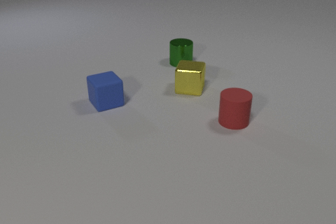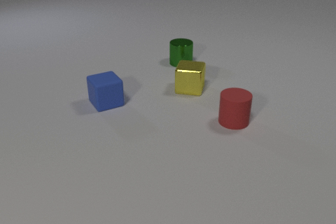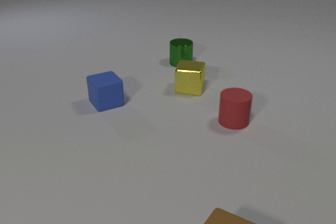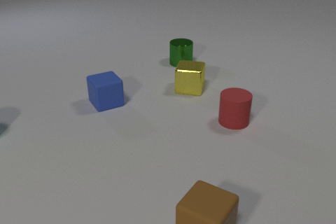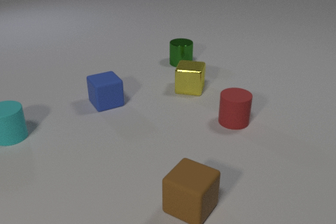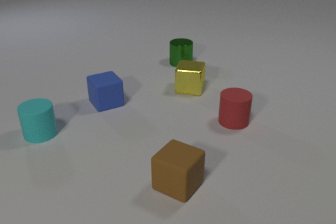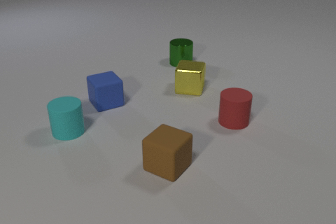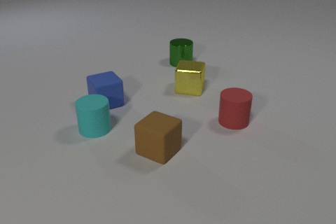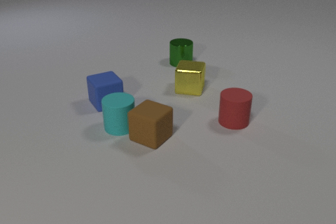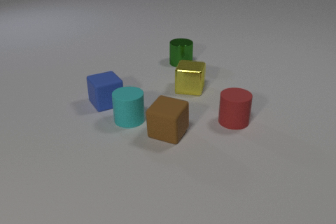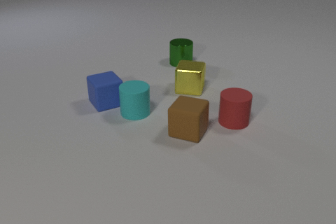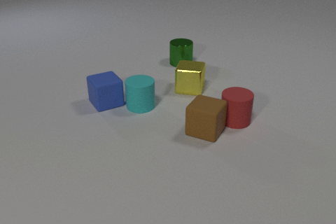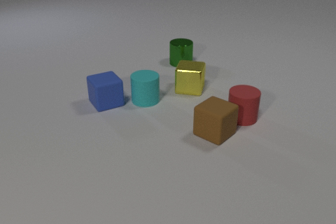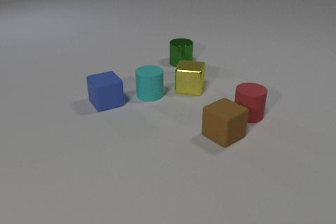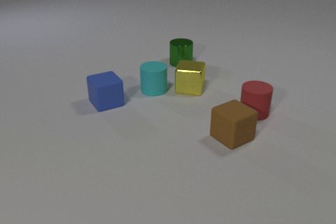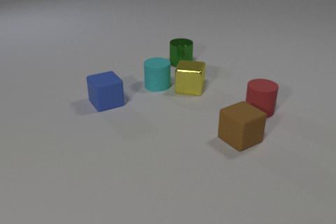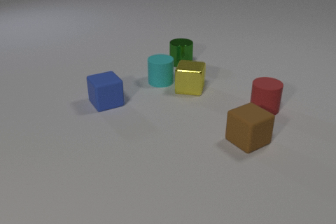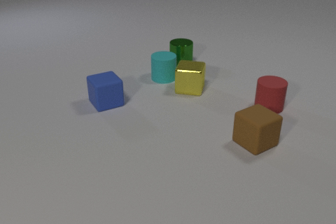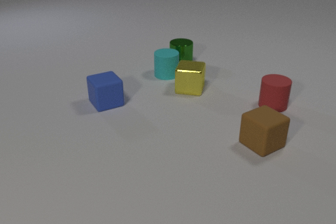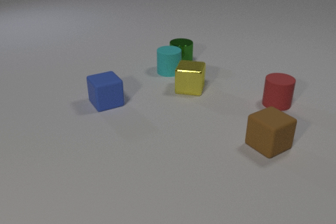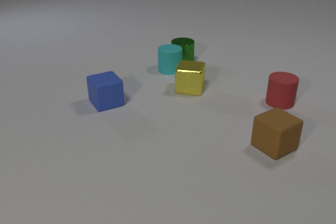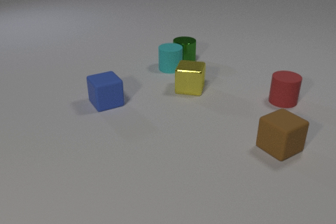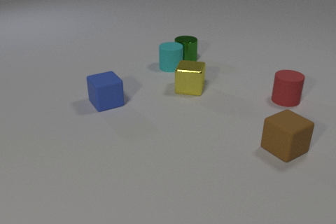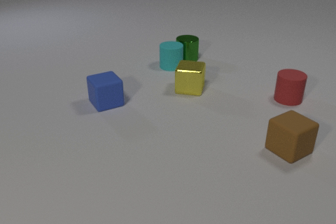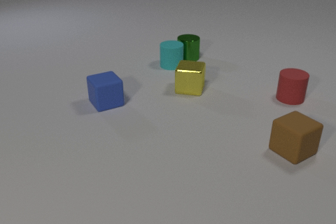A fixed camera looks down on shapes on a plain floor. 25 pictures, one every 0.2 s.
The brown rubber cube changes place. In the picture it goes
away from the camera.
0.0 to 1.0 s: The brown rubber cube comes in at the bottom edge, slides away from the camera and to the left. The cyan rubber cylinder comes in at the left edge, slides to the right.
1.0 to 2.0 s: The brown rubber cube slides away from the camera. The cyan rubber cylinder slides to the right. The brown rubber cube and the cyan rubber cylinder collide.
2.0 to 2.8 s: The brown rubber cube slides to the right, spins clockwise seen from above by about 30 degrees, its near face sliding to the left. The cyan rubber cylinder slides away from the camera and to the right. The red rubber cylinder slides away from the camera and to the right. The brown rubber cube and the red rubber cylinder collide.
2.8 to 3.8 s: The brown rubber cube slides to the right. The cyan rubber cylinder slides away from the camera. The red rubber cylinder slides away from the camera and to the right.
3.8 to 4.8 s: The brown rubber cube slides to the right. The cyan rubber cylinder slides away from the camera. The red rubber cylinder slides away from the camera and to the right. The green metal cylinder slides away from the camera and to the right. The cyan rubber cylinder and the green metal cylinder collide.
How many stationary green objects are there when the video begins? 1.
What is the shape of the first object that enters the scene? cube.
Are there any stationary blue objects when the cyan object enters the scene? yes.
